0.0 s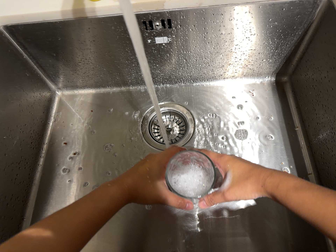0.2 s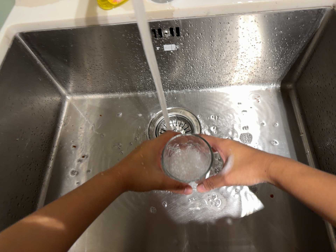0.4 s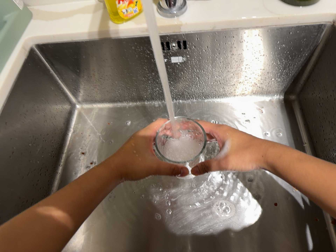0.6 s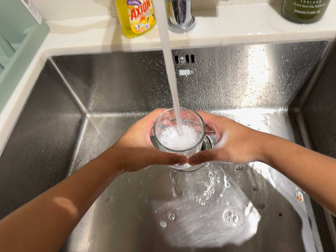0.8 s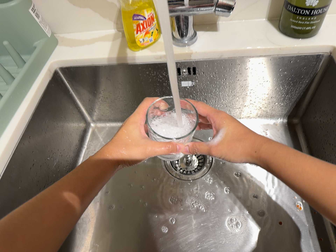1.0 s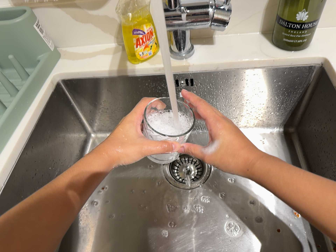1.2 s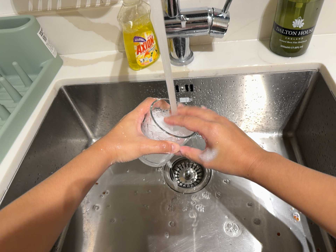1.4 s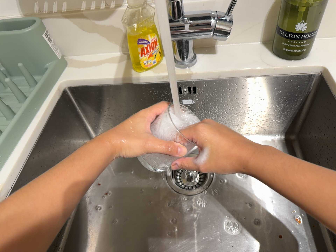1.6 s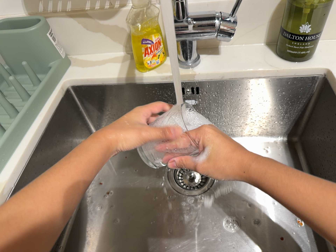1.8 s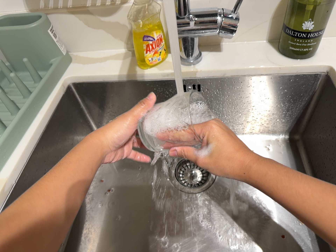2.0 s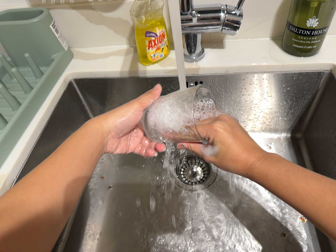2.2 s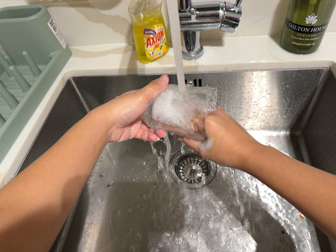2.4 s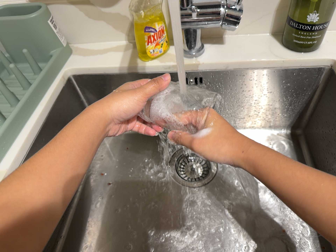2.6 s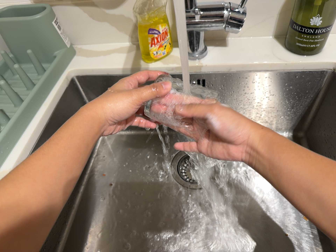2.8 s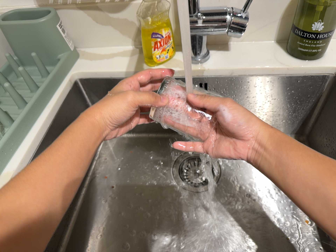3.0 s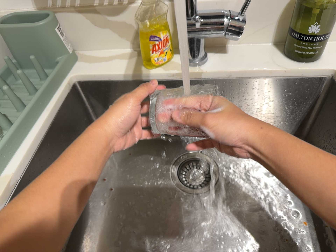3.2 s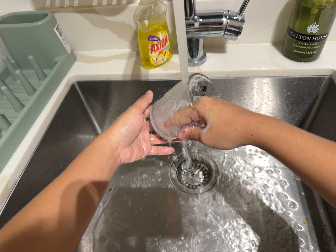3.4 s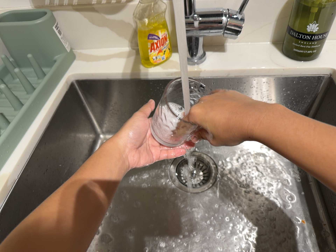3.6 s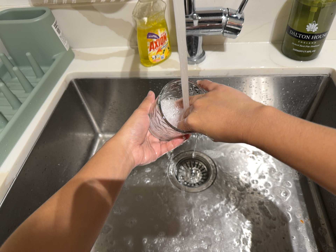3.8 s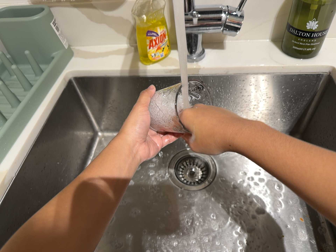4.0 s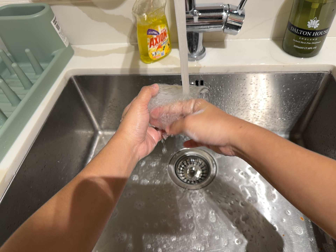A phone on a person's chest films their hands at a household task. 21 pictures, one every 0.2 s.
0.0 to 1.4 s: The camera travels backward, about 9 cm, so what stands in front gets smaller. Its aim tips toward the top of its view by about 15 degrees, and the scene shifts downward.
1.4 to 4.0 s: The camera shifts only a little, or ends up much as it began.
The film runs forward here.
